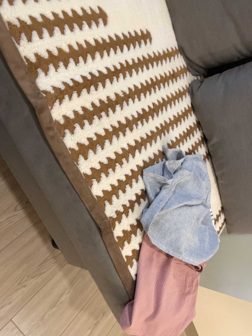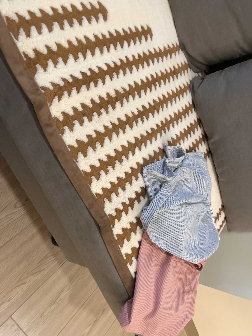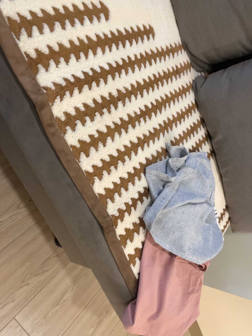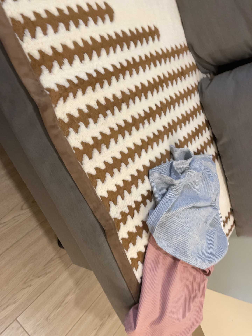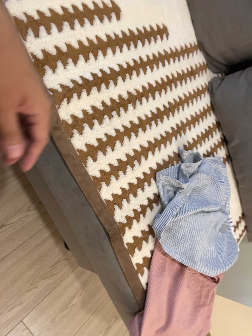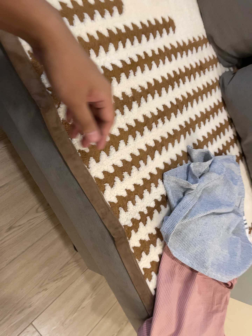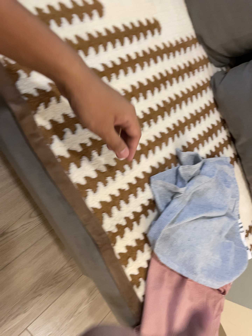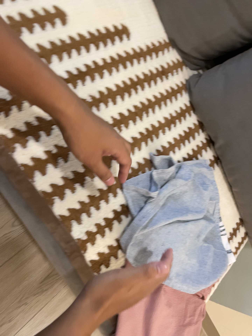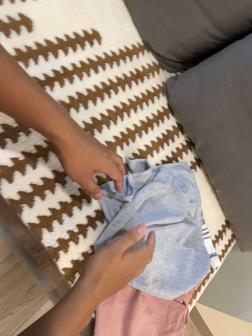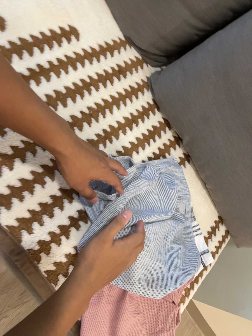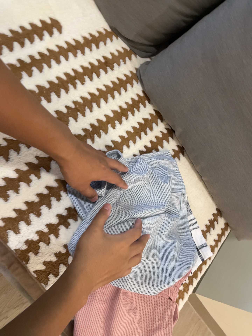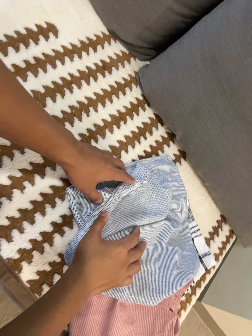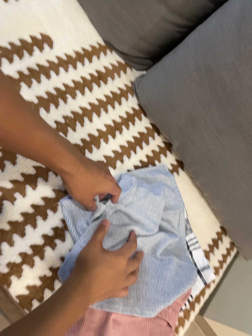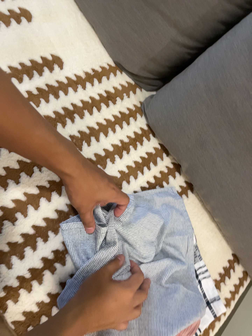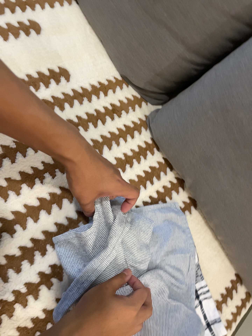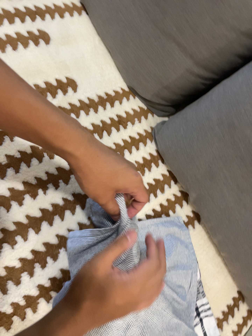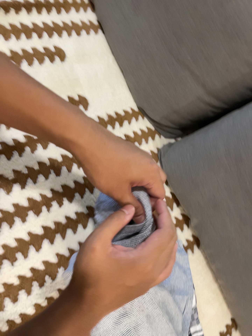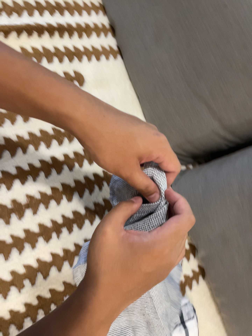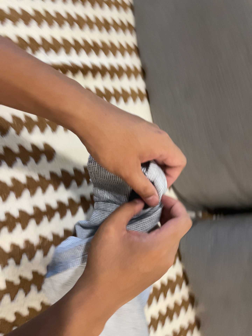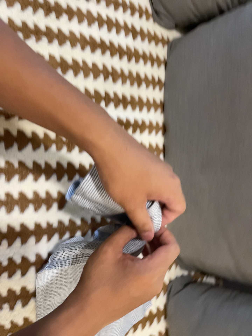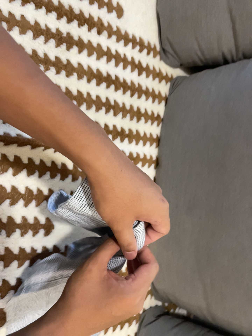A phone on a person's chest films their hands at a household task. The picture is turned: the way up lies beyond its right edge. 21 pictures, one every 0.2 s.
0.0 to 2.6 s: The camera pans to its left by about 20 degrees. It travels to its right and forward, about 38 cm. Its aim tips toward the top of its view by about 10 degrees, and the scene shifts downward.
2.6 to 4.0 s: The camera travels toward the top of its view, about 40 cm, so close, fixed things drift downward. It rolls about its line of sight by about 40 degrees, and the scene rotates clockwise.
The film runs forward here.
